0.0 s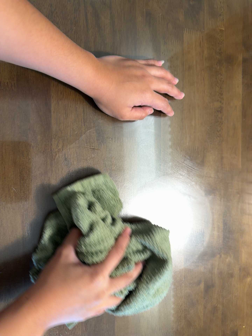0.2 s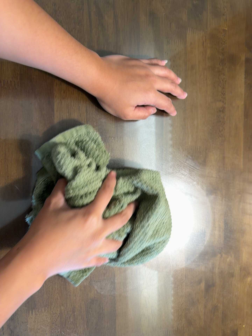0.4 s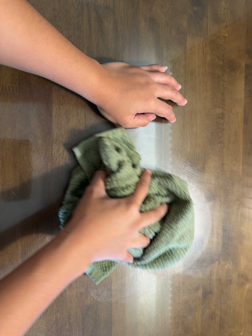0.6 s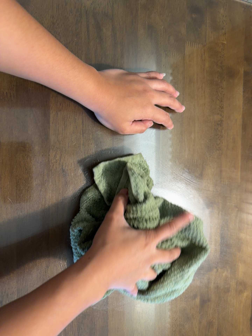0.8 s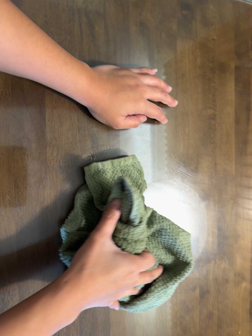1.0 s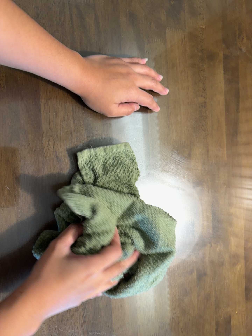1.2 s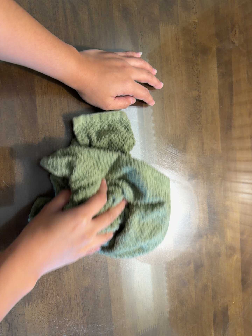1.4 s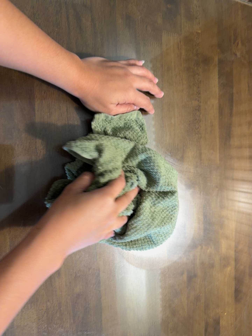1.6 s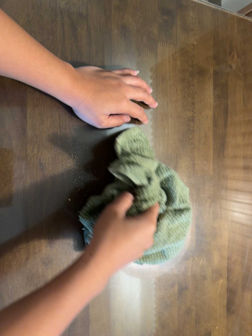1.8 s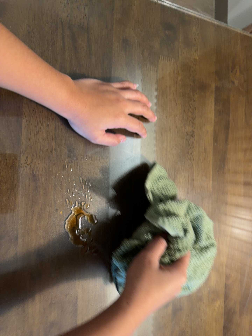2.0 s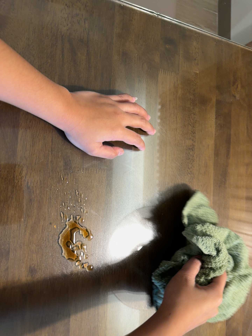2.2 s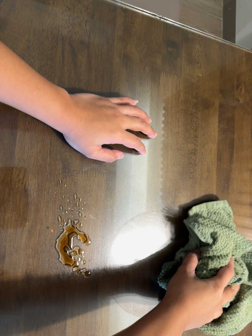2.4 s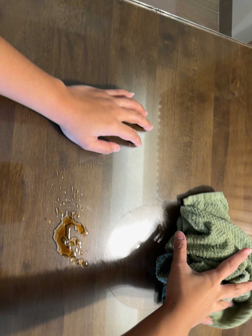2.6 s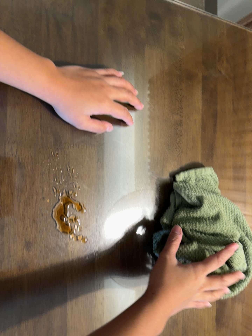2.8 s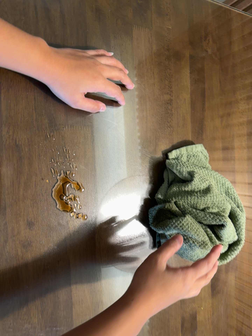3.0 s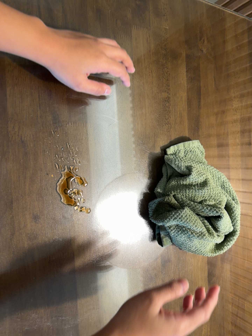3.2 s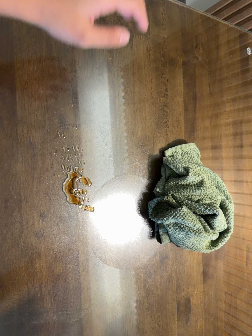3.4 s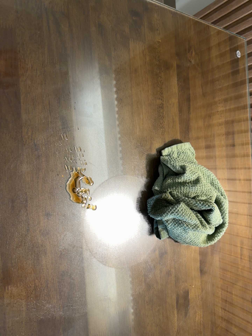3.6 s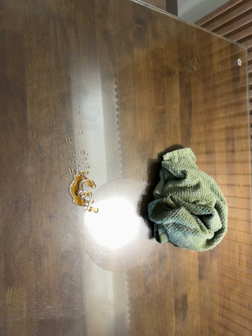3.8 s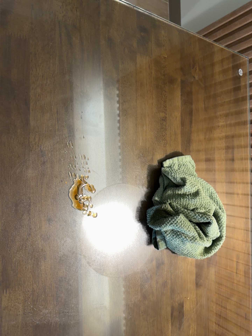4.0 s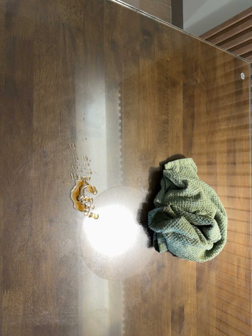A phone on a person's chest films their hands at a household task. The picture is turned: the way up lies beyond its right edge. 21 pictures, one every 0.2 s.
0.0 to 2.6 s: The camera shifts only a little, or ends up much as it began.
2.6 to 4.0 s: The camera travels backward and to its left, about 10 cm, so what stands in front gets smaller.
The film runs backward here.
